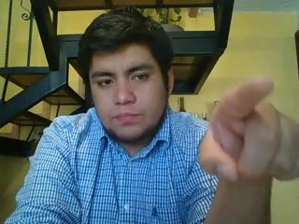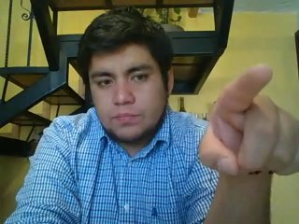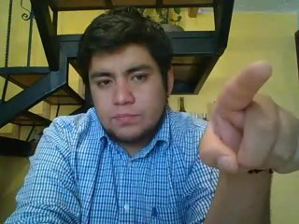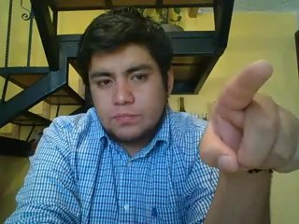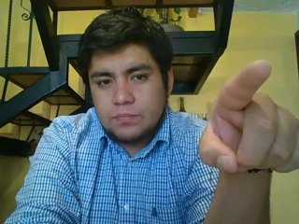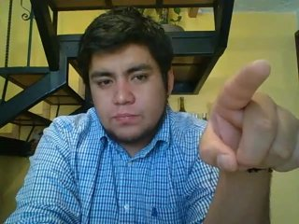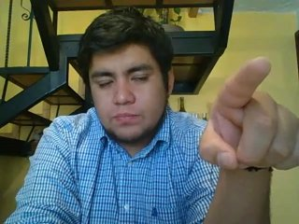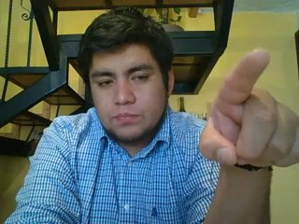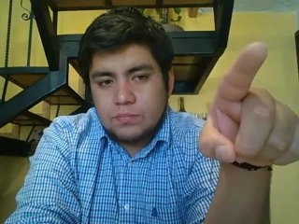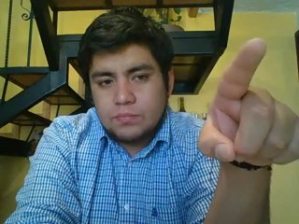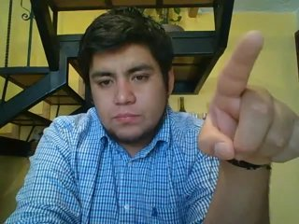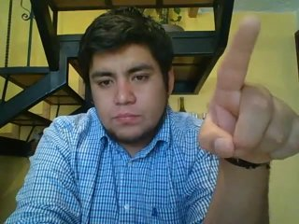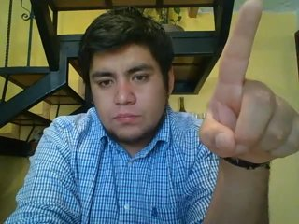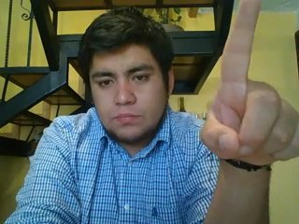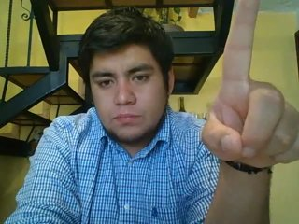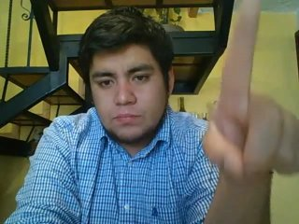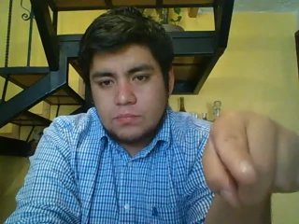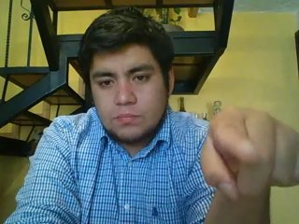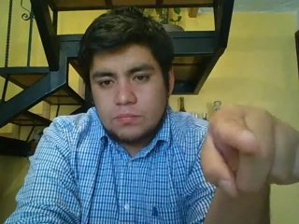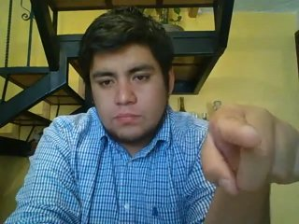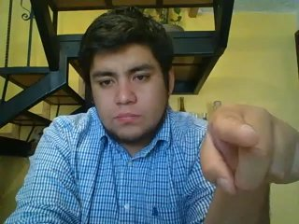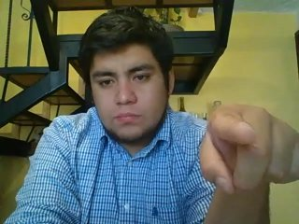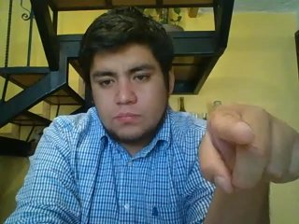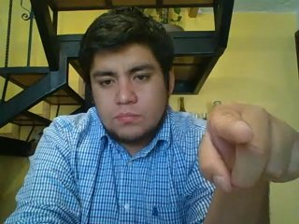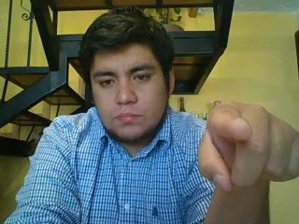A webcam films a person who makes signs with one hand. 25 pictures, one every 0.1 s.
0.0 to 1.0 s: Pointing with one finger.
1.1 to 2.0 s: Click with one finger.
2.1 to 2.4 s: Pointing with one finger.
